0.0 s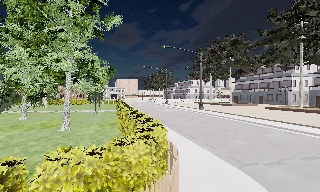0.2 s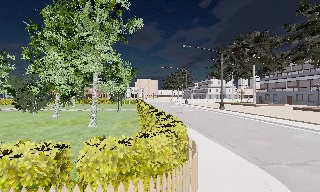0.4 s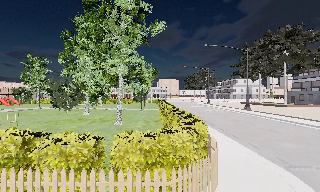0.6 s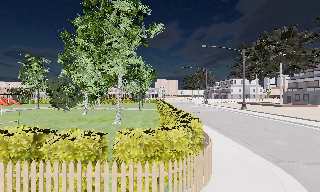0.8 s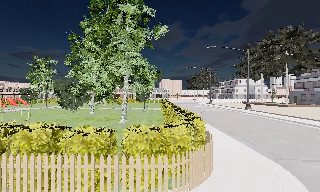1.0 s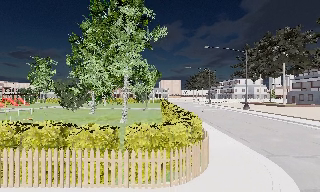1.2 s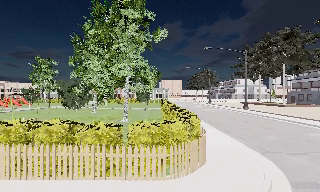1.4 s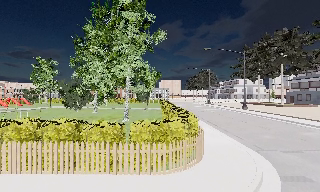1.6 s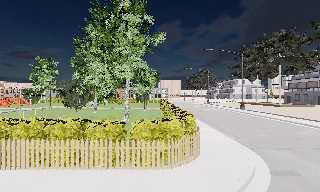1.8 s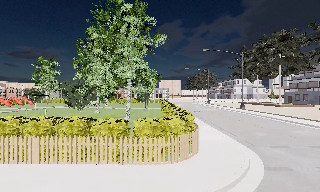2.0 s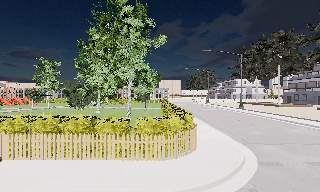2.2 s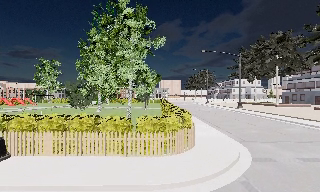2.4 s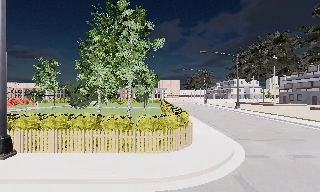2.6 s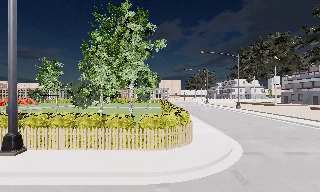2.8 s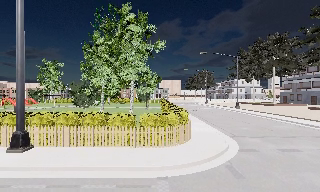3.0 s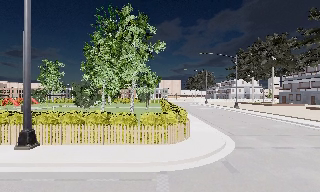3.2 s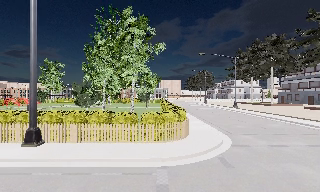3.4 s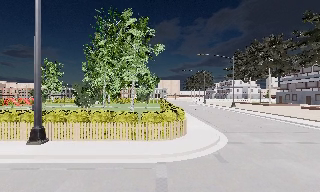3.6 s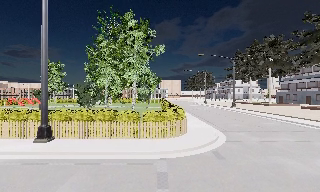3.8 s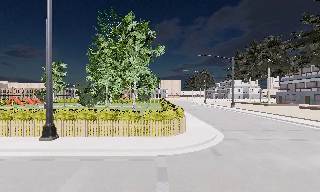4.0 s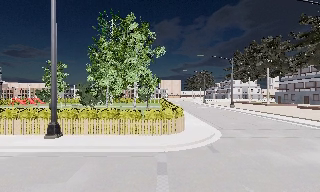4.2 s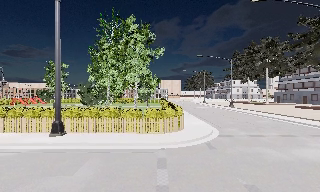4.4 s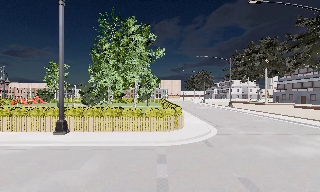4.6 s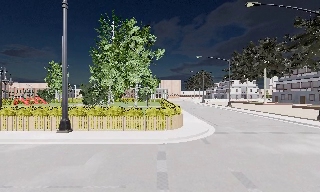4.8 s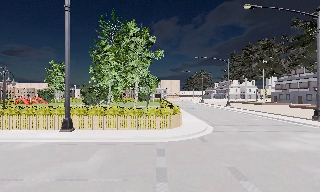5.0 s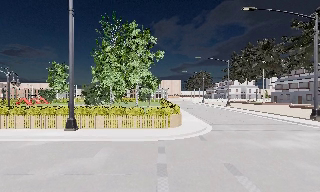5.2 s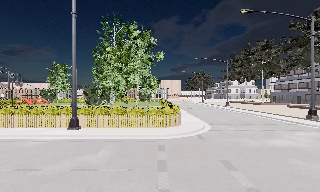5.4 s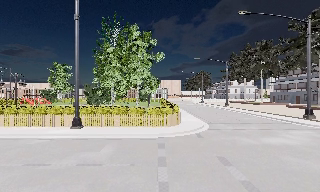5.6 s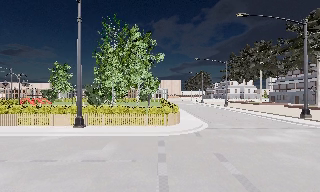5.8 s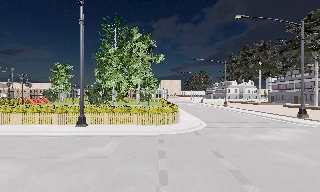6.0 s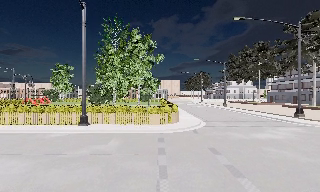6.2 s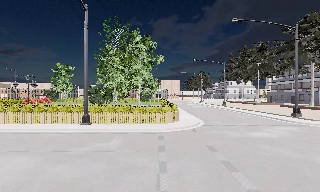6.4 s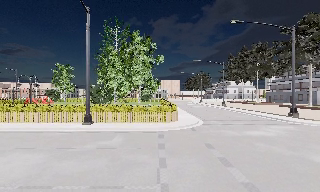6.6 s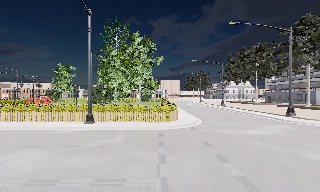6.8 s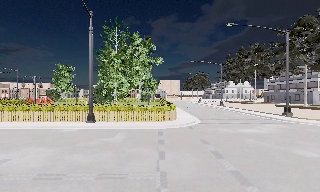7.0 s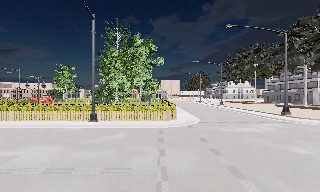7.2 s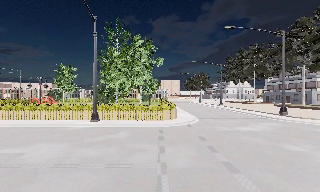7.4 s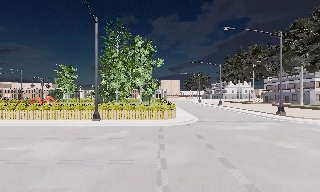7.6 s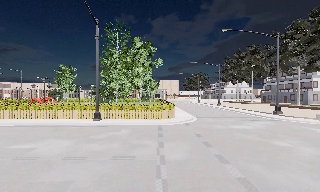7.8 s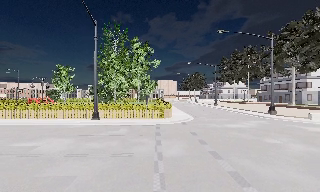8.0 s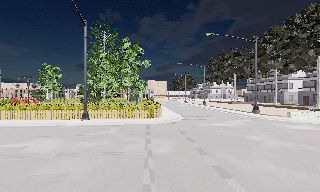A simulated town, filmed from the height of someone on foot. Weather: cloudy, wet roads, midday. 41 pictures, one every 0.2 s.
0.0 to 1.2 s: The camera pans to its left, which is counterclockwise from overhead, by about 15 degrees. It travels backward, about 2 m, so what stands in front gets smaller.
1.2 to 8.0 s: The camera travels backward, about 13 m, so what stands in front gets smaller.
The film runs backward here.
